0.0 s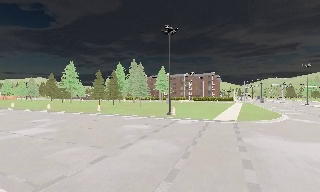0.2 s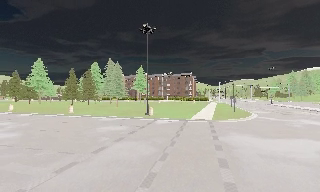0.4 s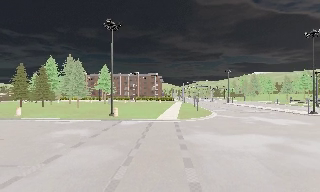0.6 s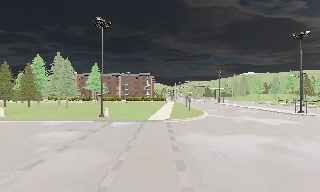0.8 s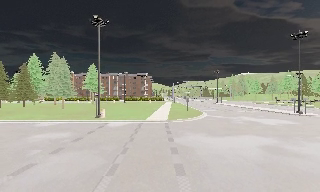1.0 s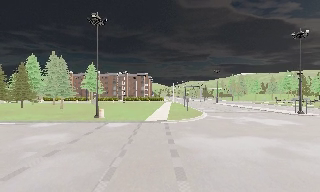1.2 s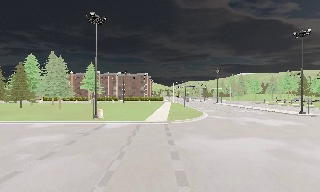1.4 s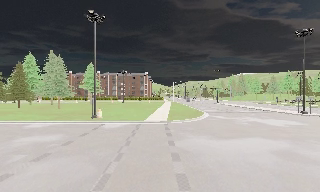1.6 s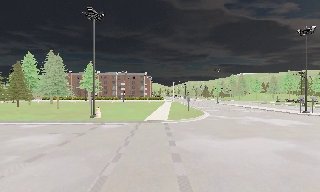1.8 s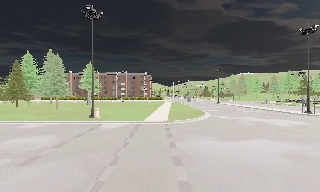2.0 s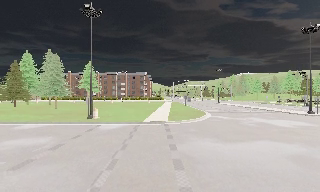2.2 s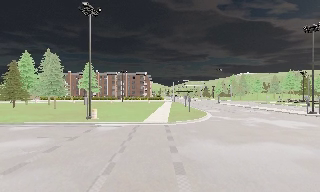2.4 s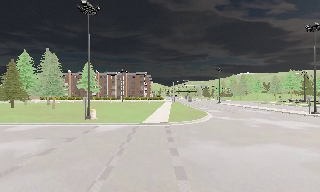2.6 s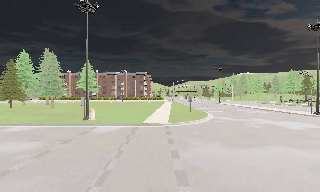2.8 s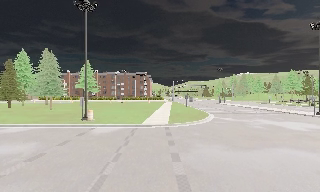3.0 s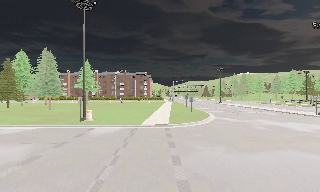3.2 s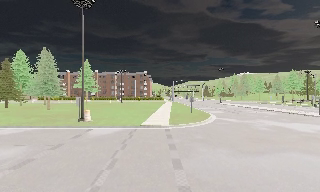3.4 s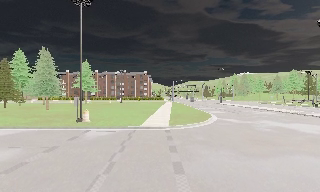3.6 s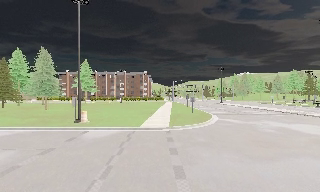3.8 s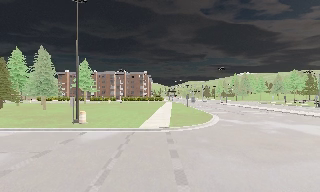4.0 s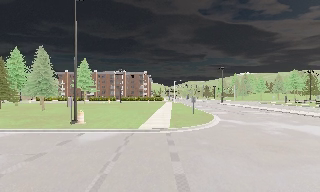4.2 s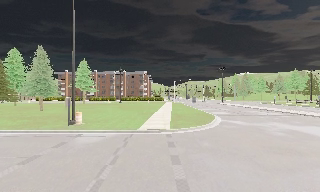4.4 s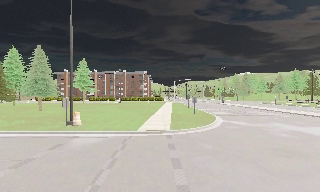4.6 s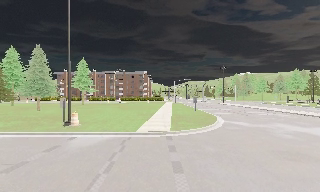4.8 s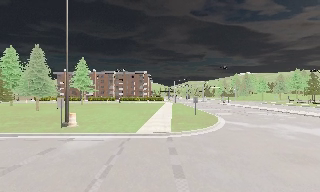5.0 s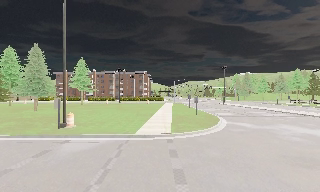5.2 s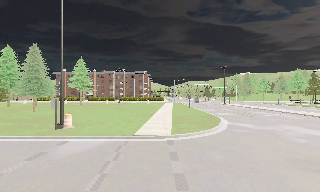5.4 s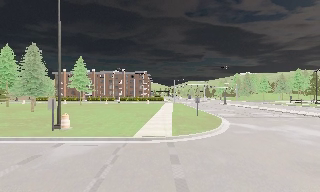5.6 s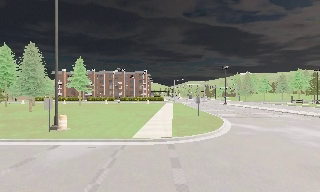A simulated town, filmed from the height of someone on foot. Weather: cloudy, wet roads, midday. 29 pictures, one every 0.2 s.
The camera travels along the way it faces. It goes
forward.
0.0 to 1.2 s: The camera pans to its right, which is clockwise from overhead, by about 25 degrees. It travels forward, about 2 m, so what stands in front looms larger.
1.2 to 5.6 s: The camera travels forward, about 7 m, so what stands in front looms larger.
The film runs forward here.
